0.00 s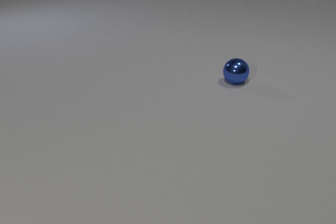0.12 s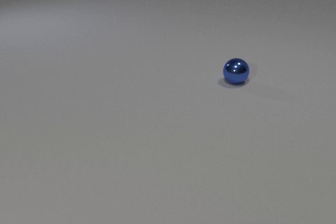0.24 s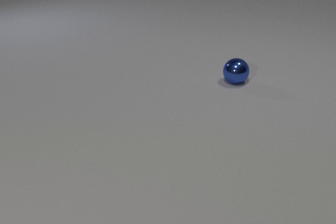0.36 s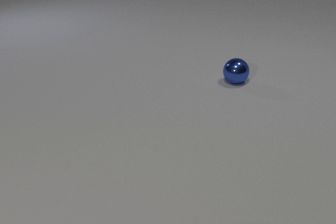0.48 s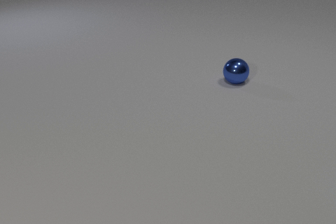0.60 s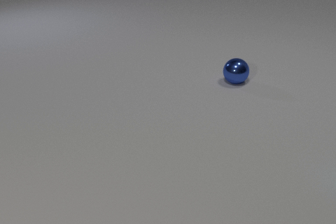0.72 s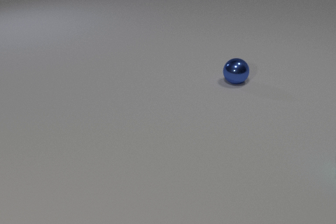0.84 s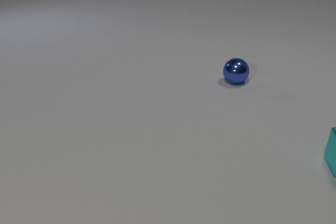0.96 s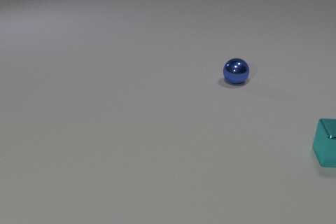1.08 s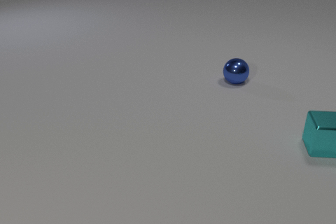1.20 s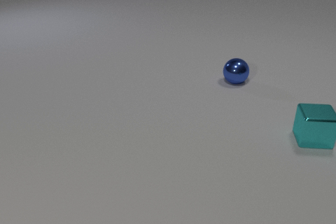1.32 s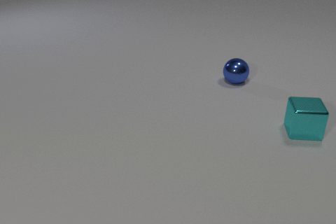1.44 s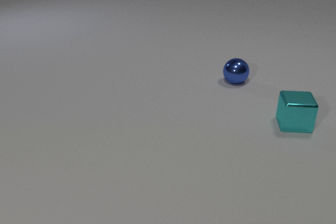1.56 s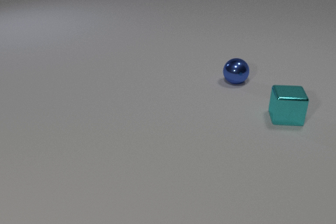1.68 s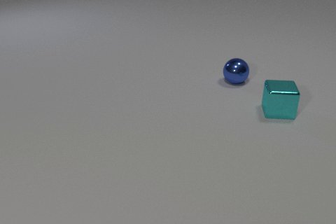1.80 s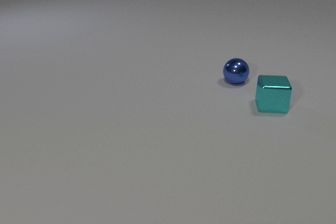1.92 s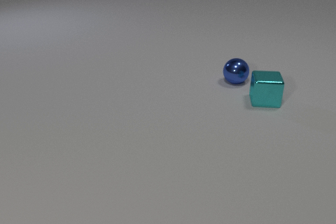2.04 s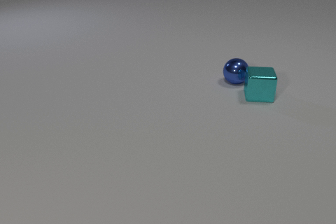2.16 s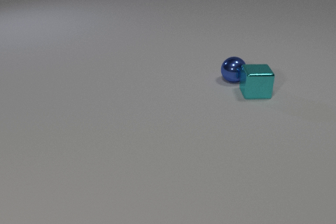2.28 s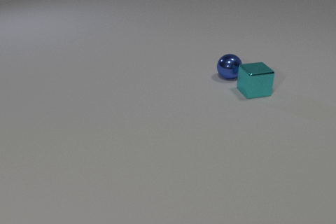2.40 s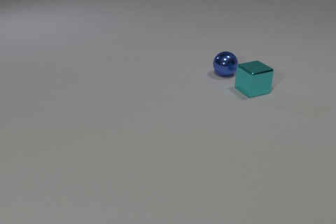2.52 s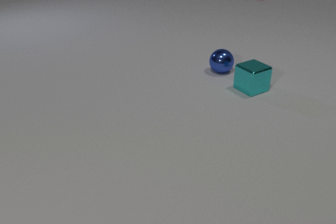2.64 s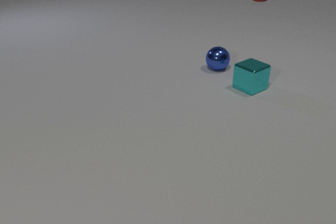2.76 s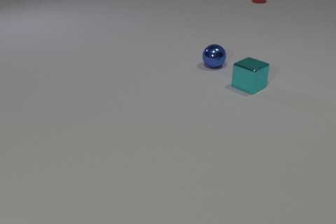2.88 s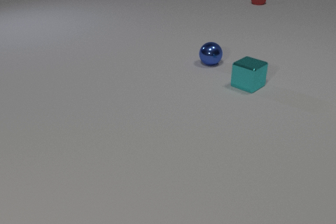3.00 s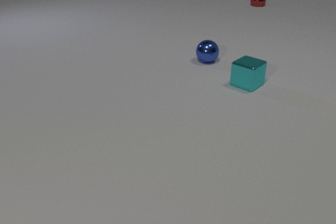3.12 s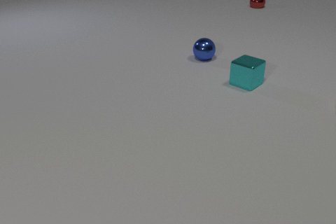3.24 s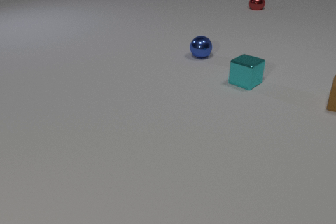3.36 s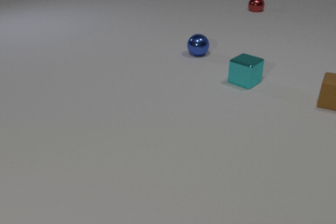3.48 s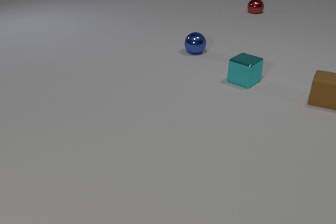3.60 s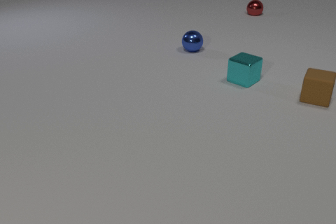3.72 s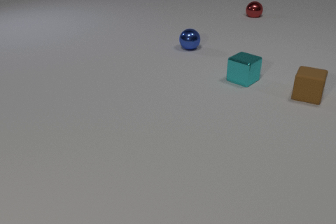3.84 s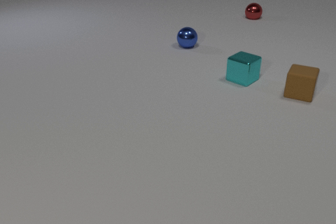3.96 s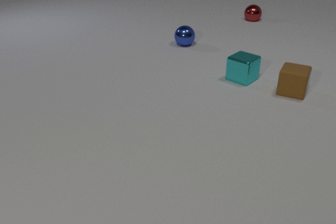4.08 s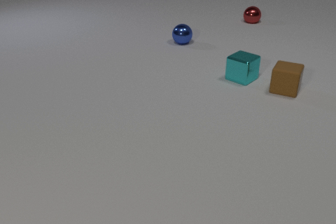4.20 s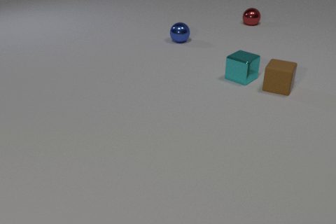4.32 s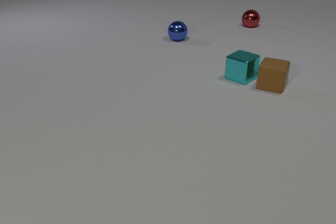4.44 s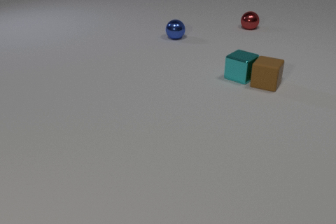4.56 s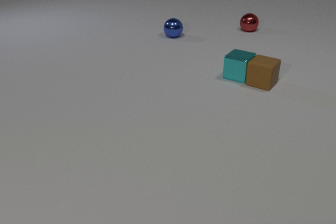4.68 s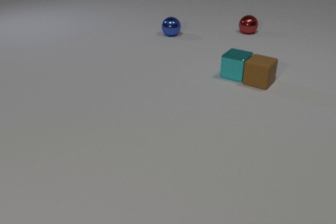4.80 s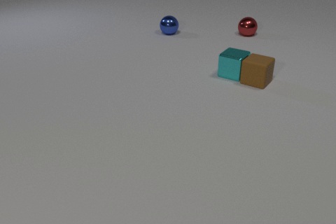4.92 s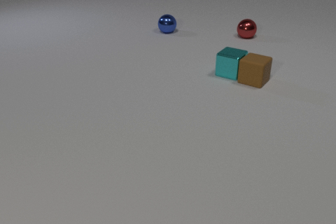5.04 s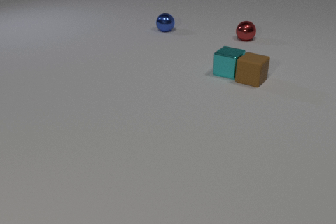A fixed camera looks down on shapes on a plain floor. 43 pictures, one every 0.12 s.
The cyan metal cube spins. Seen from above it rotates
counterclockwise.
The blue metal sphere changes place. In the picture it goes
away from the camera.
0.00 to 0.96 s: The cyan metal cube comes in at the right edge, slides to the left and away from the camera.
0.96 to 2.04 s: The cyan metal cube slides away from the camera and to the left.
2.04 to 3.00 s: The cyan metal cube slides away from the camera and to the left, spins counterclockwise seen from above by about 60 degrees, its near face sliding to the right. The blue metal sphere rolls away from the camera and to the left. The red metal sphere comes in at the top edge, rolls toward the camera. The cyan metal cube and the blue metal sphere collide.
3.00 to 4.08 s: The cyan metal cube slides away from the camera and to the left. The blue metal sphere rolls away from the camera and to the left. The brown rubber cube comes in at the right edge, slides to the left. The red metal sphere rolls toward the camera.
4.08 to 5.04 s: The cyan metal cube slides to the left and away from the camera. The blue metal sphere rolls away from the camera and to the left. The brown rubber cube slides to the left and away from the camera. The red metal sphere rolls toward the camera. The cyan metal cube and the brown rubber cube collide.
How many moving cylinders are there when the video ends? 0.
What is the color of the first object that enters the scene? cyan.
What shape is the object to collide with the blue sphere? cube.
